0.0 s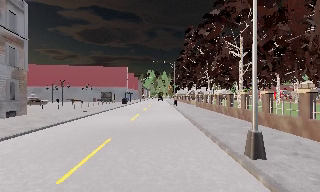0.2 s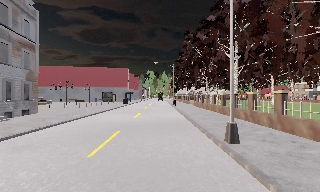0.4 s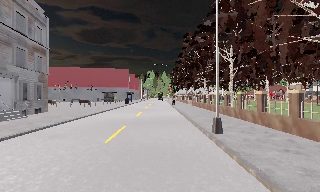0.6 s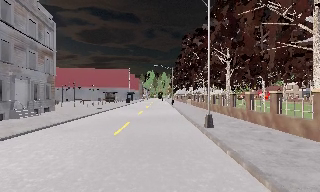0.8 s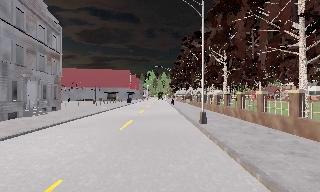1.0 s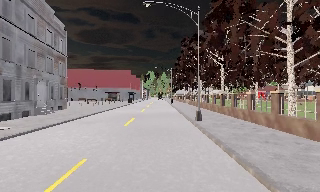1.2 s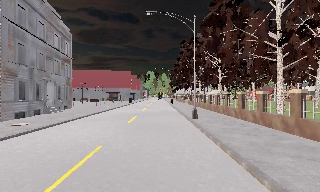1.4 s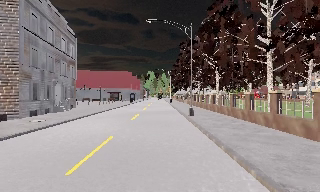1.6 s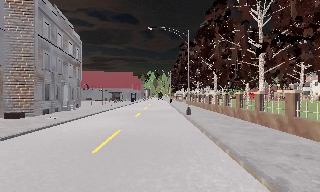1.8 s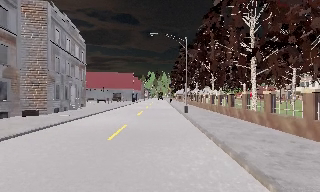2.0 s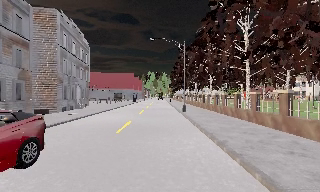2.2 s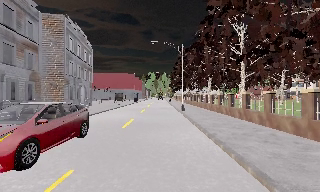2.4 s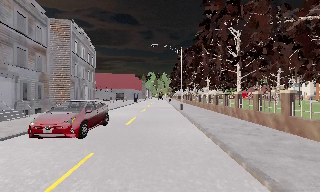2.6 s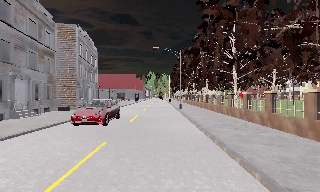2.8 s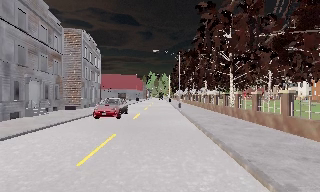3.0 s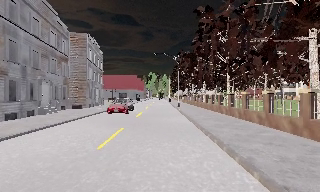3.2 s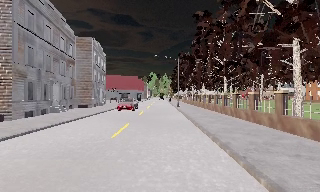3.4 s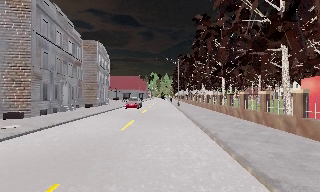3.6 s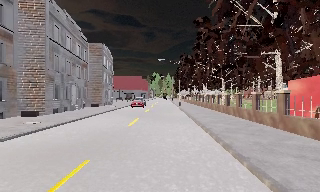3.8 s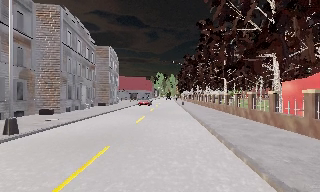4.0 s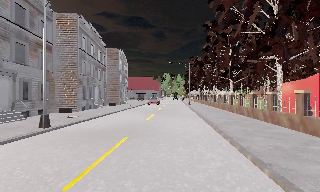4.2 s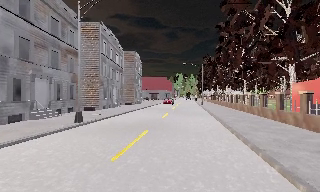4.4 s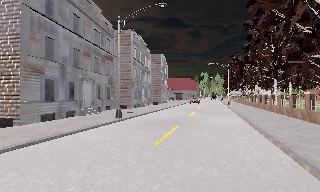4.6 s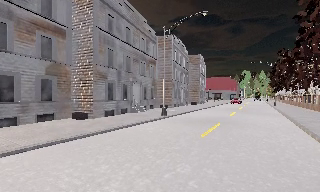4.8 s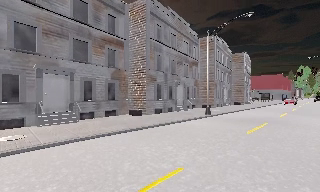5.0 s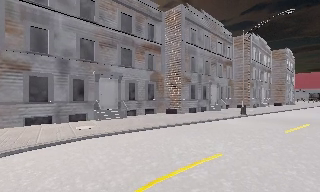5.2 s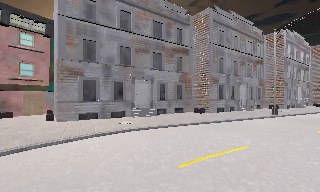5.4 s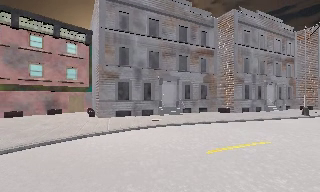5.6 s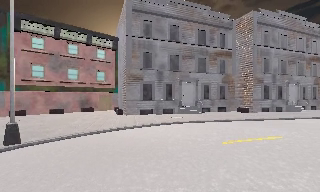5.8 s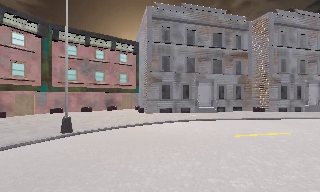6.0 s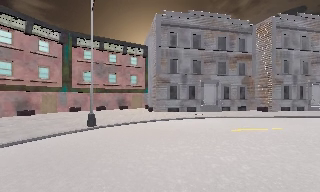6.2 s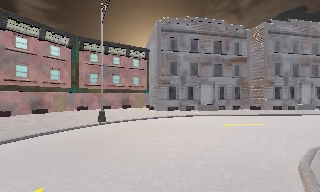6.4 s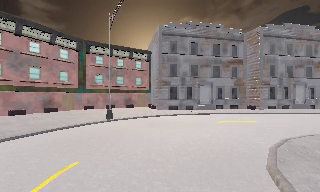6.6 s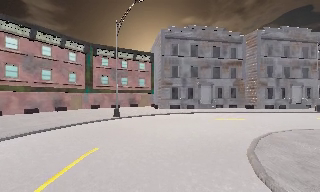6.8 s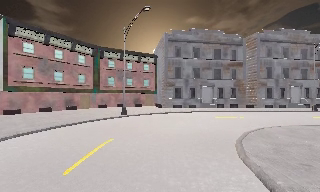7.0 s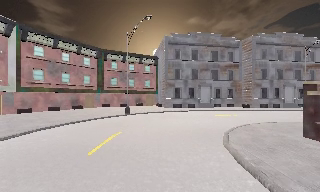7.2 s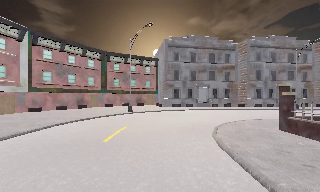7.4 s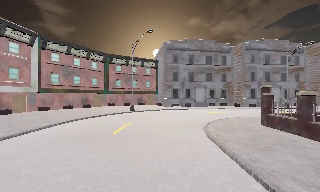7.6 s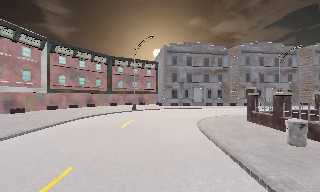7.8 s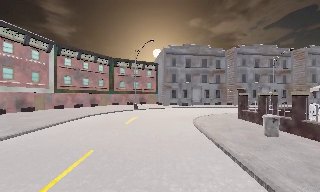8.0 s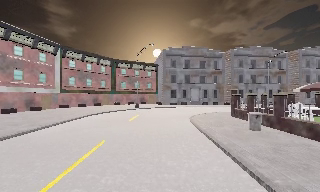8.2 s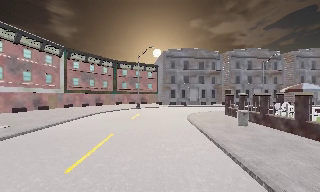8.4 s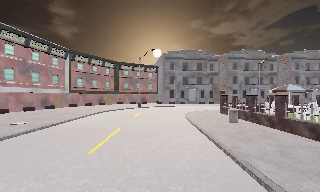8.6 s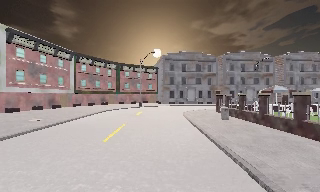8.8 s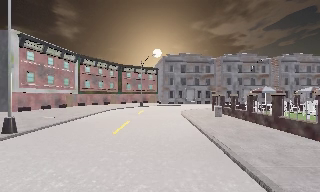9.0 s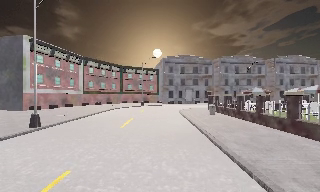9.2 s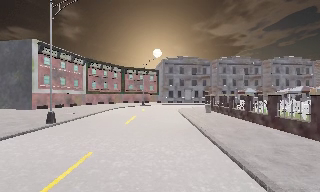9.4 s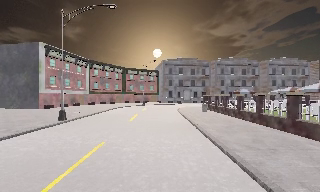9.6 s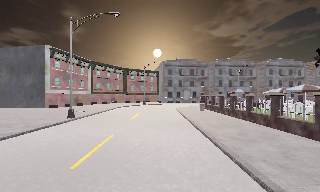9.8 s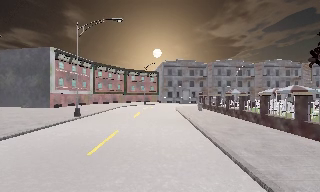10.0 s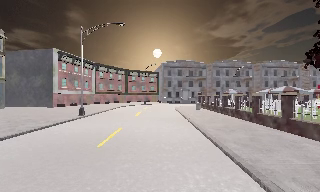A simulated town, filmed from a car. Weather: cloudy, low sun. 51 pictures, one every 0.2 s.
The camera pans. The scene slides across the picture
to the right.
The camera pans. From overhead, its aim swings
counterclockwise.
0.0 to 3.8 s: The camera travels backward, about 25 m, so what stands in front gets smaller.
3.8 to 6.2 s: The scene slides to the right, as the camera pans about 85 degrees to its left. It travels backward, about 15 m.
6.2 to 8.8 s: The camera travels backward, about 16 m, so what stands in front gets smaller.
8.8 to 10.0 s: The camera travels backward, about 6 m, so what stands in front gets smaller. It loses speed.
The film runs backward here.
